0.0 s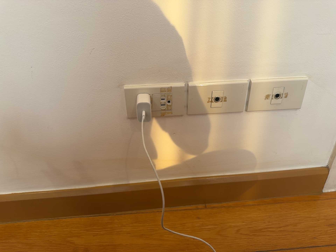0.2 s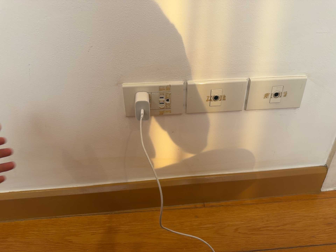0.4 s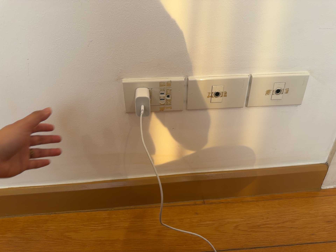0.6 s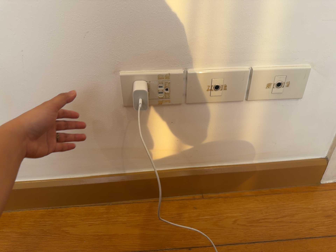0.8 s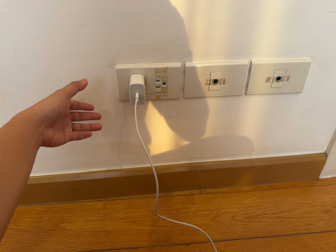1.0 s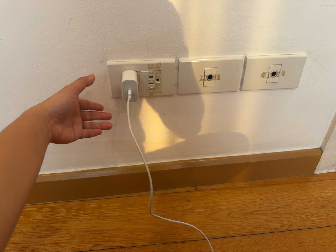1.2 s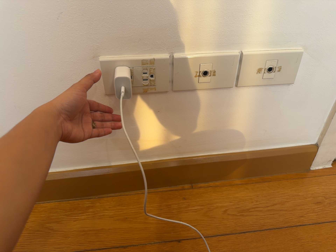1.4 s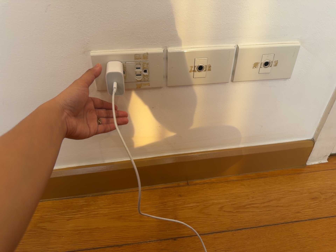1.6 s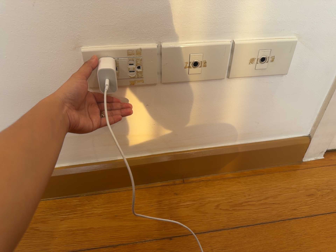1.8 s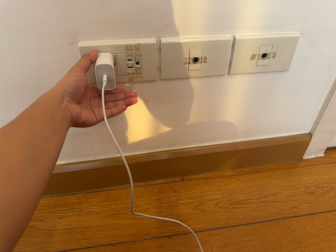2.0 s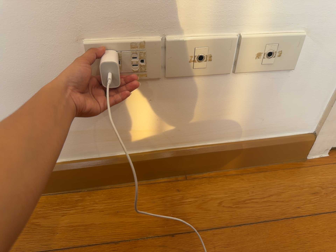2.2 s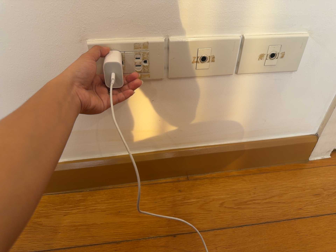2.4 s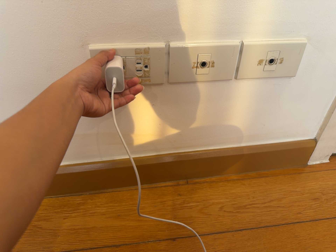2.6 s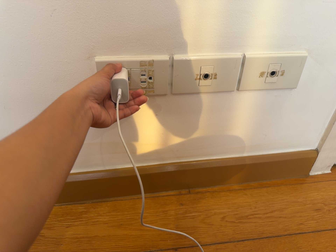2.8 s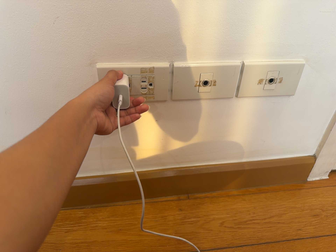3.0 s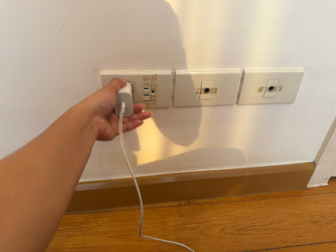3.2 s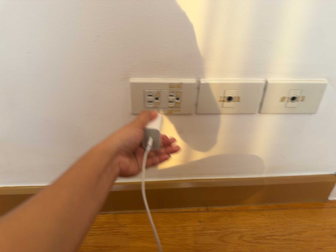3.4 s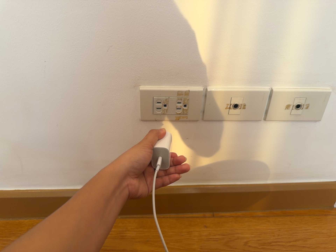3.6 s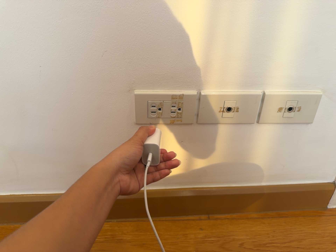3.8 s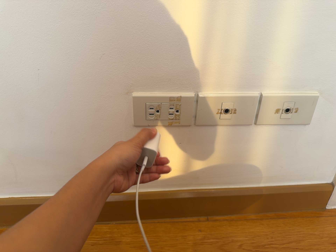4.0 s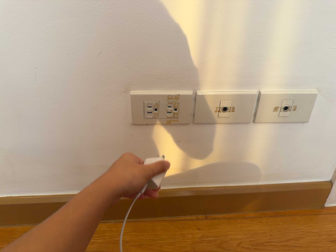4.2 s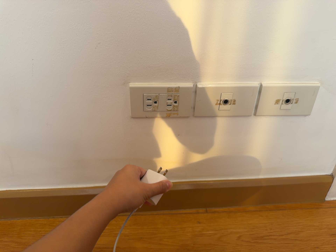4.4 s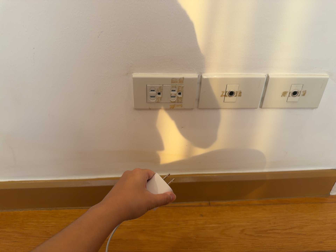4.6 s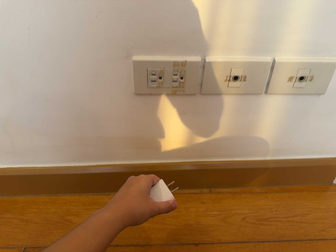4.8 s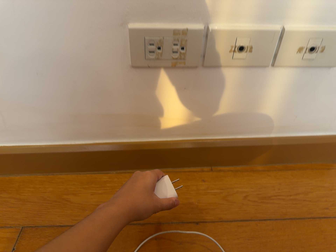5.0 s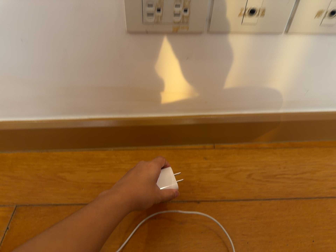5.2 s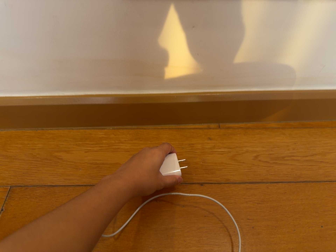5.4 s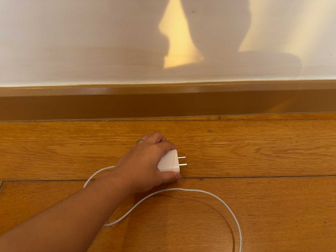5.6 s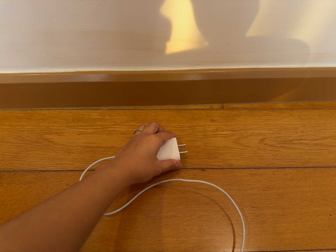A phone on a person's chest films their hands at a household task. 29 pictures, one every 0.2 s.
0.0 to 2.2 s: The camera travels forward, about 7 cm, so what stands in front looms larger. Its aim tips toward the bottom of its view by about 10 degrees, and the scene shifts upward.
2.2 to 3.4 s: The camera travels backward, about 7 cm, so what stands in front gets smaller. Its aim tips toward the top of its view by about 10 degrees, and the scene shifts downward.
3.4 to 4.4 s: The camera shifts only a little, or ends up much as it began.
4.4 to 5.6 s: The camera travels forward, about 14 cm, so what stands in front looms larger. Its aim tips toward the bottom of its view by about 25 degrees, and the scene shifts upward.
The film runs forward here.
